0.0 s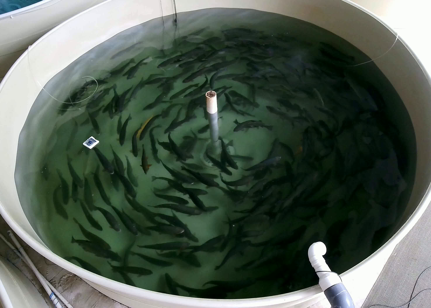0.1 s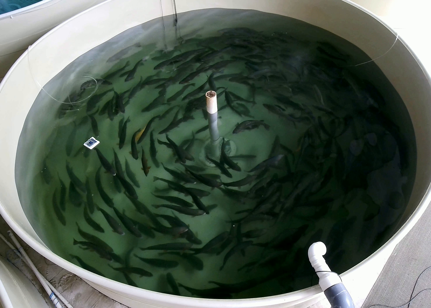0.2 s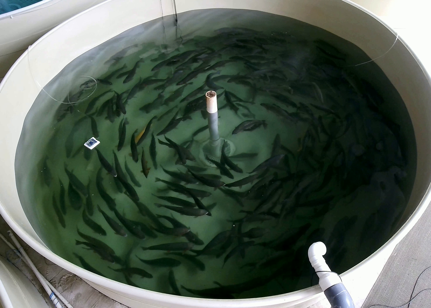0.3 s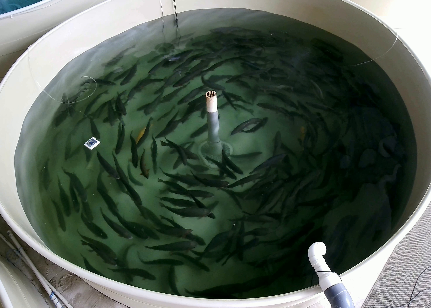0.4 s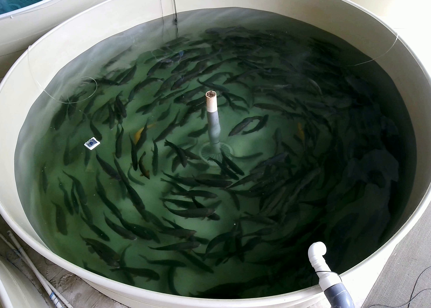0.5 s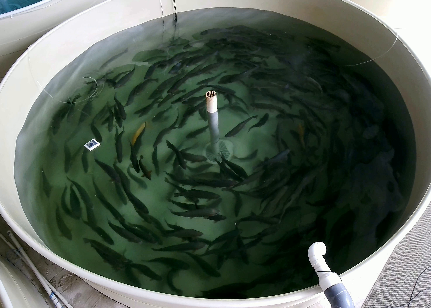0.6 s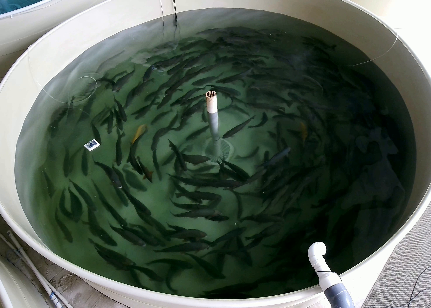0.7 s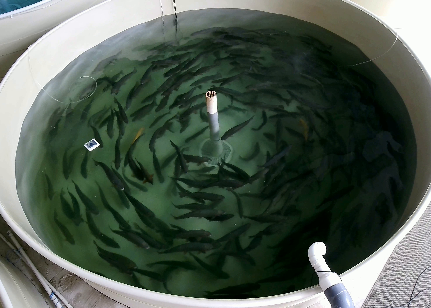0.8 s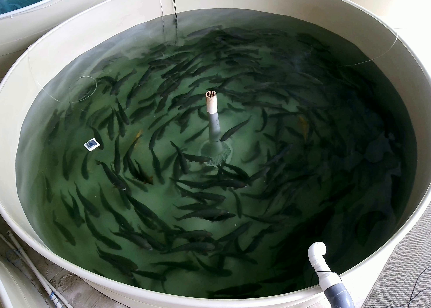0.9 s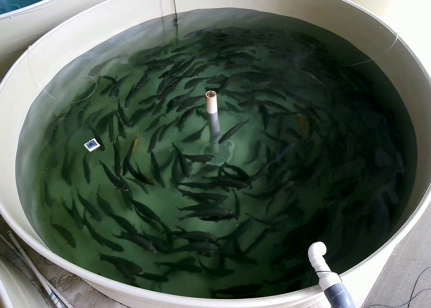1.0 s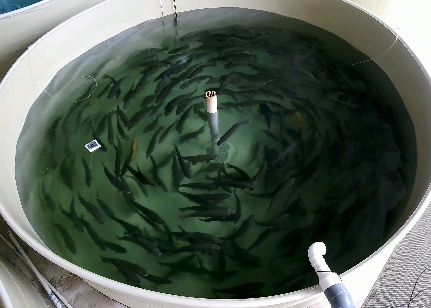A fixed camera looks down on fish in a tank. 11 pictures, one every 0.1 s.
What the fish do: Normal cruising.
